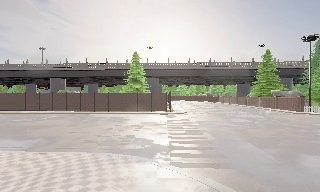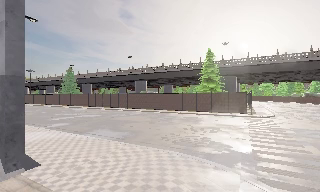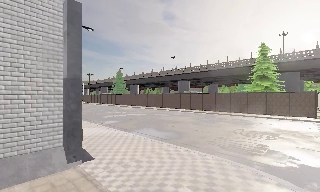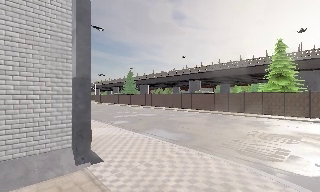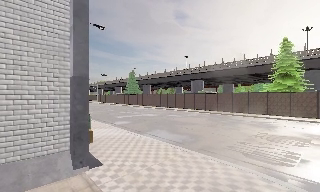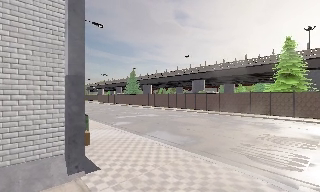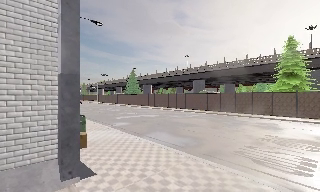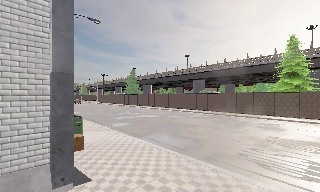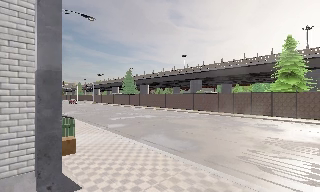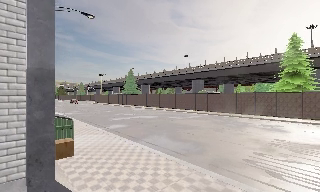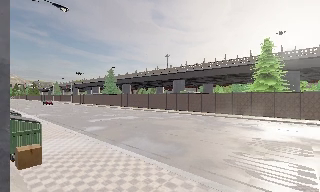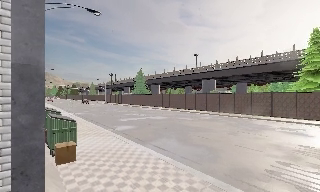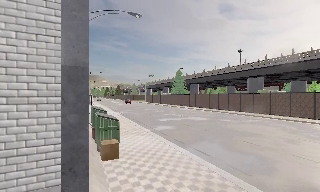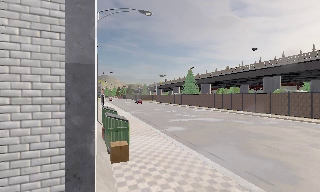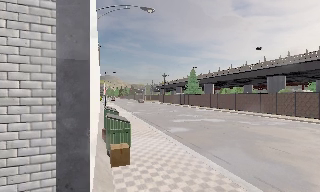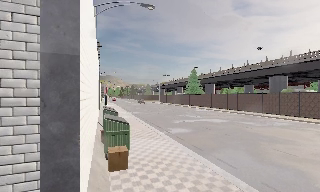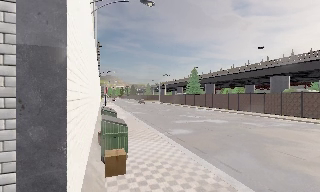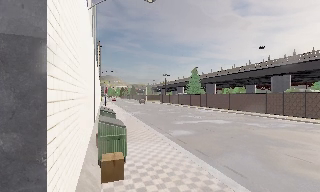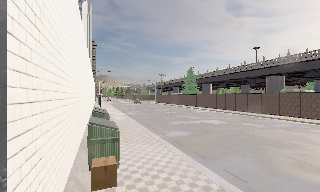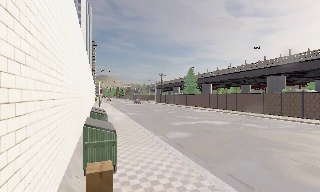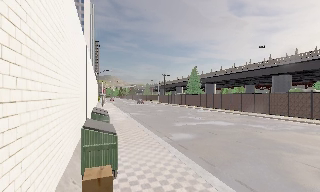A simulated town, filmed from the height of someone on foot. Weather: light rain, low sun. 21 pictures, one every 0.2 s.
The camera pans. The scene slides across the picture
to the right.
The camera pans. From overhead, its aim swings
counterclockwise.
0.0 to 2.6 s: The camera pans to its left, which is counterclockwise from overhead, by about 65 degrees. It travels forward, about 4.5 m.
2.6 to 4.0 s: The camera travels forward, about 2.5 m, so what stands in front looms larger.
The film runs forward here.
